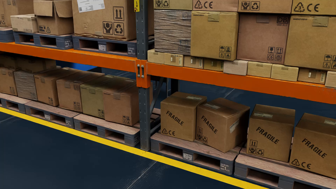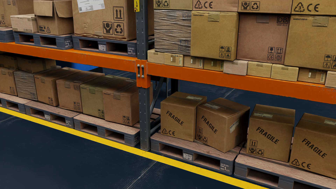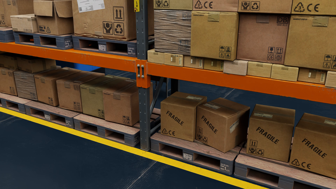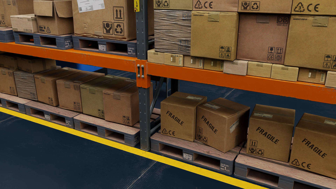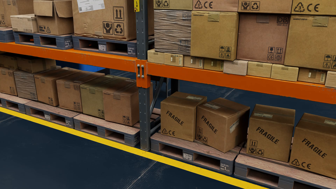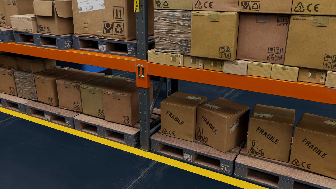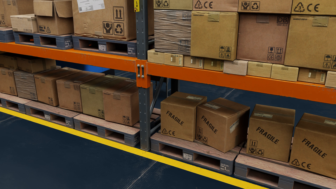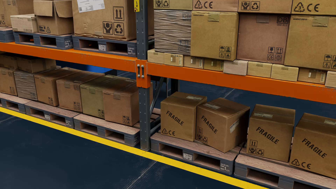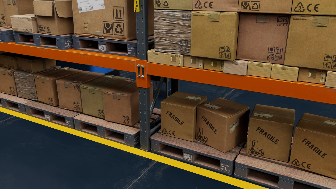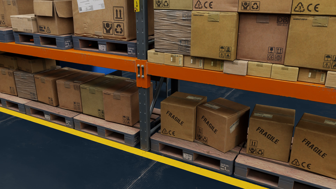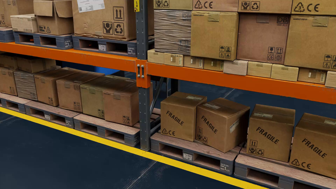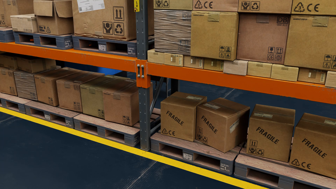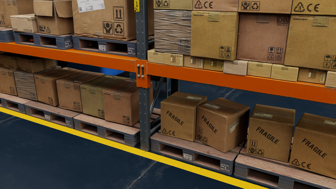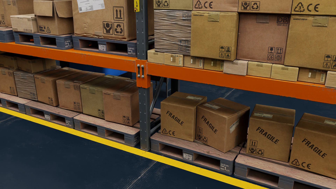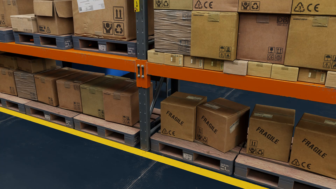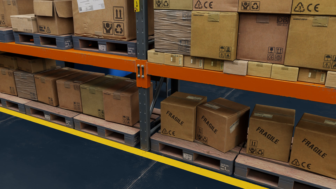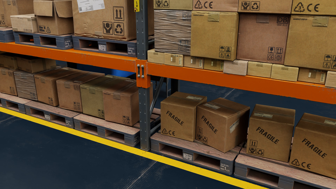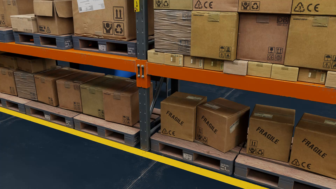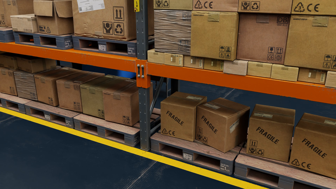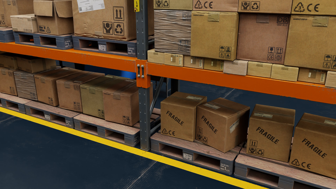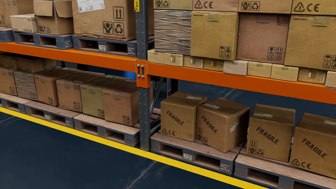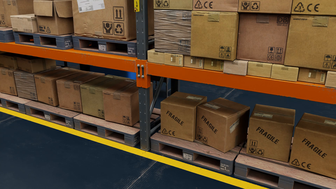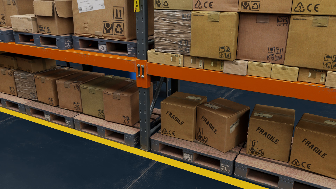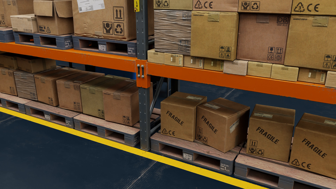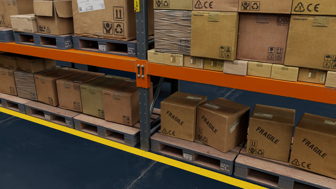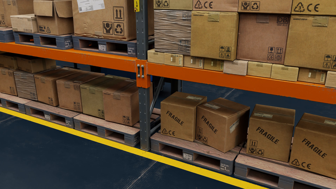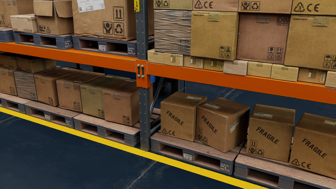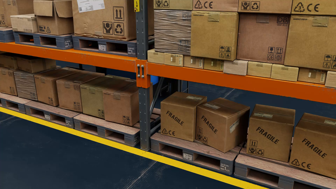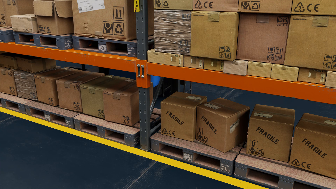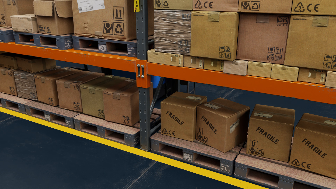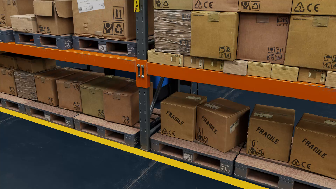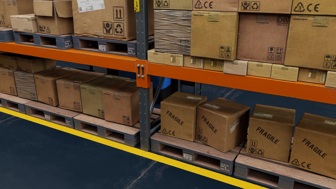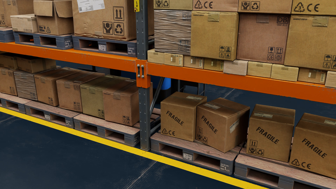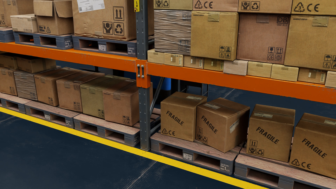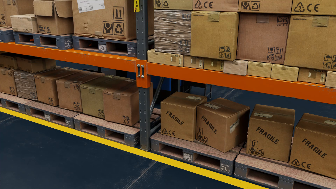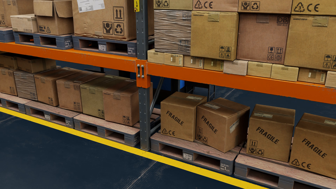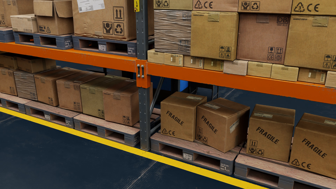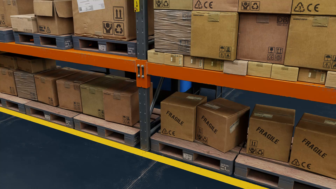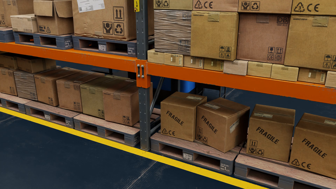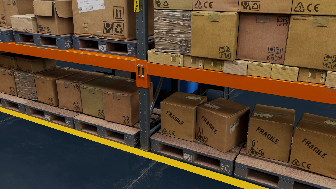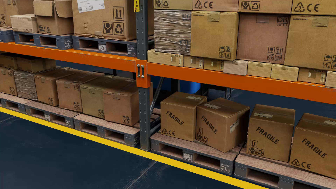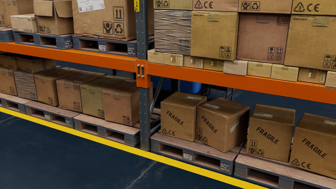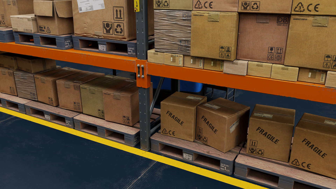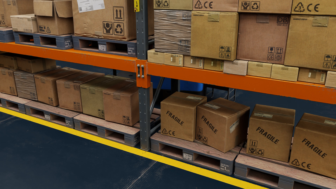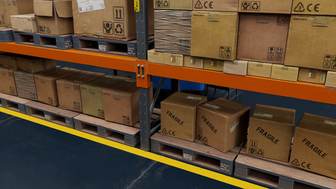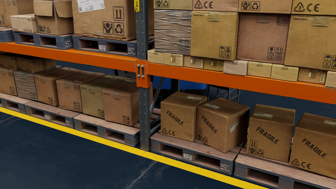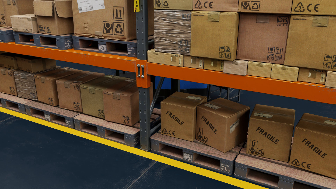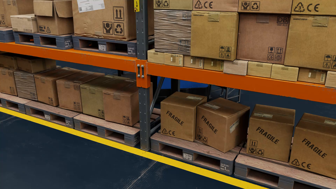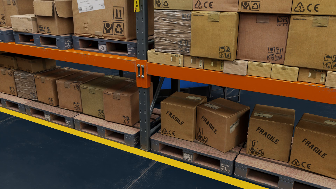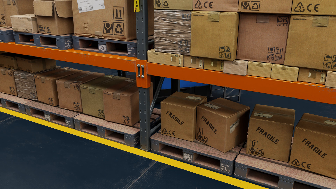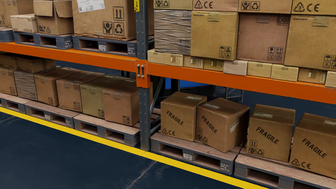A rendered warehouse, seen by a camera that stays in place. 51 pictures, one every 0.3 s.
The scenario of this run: A forklift runs into an object in its way.
